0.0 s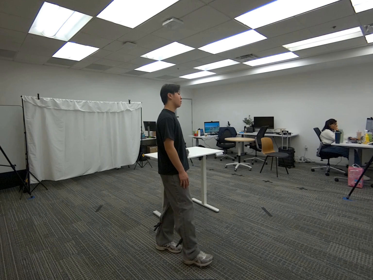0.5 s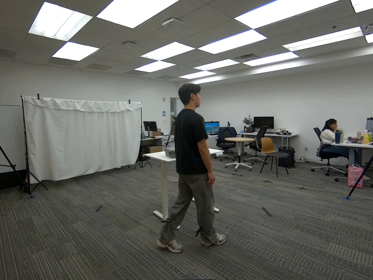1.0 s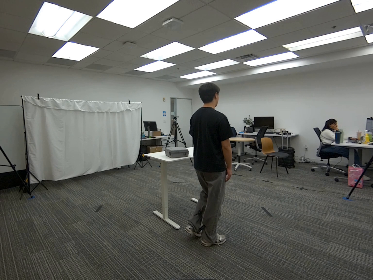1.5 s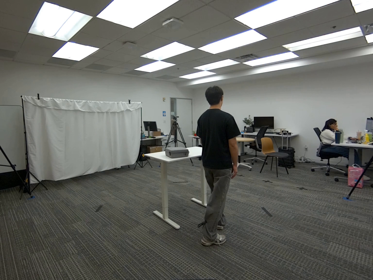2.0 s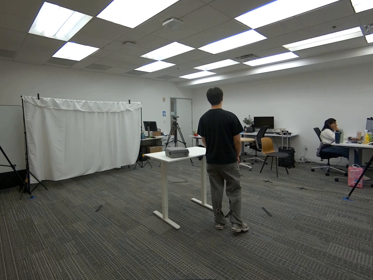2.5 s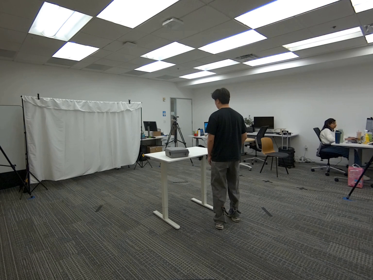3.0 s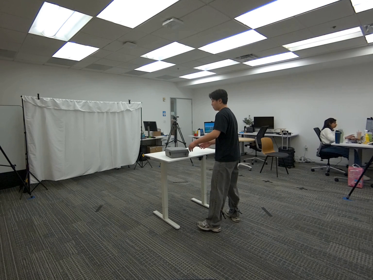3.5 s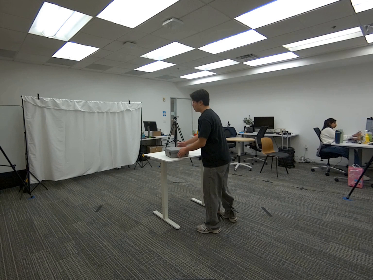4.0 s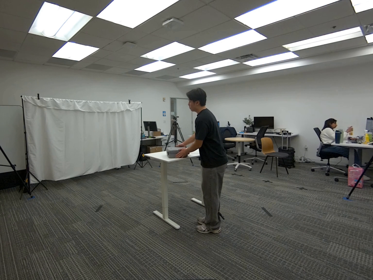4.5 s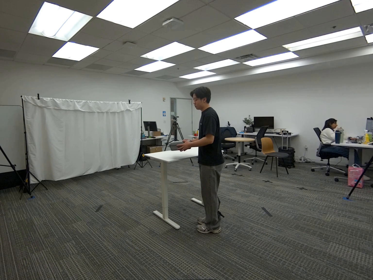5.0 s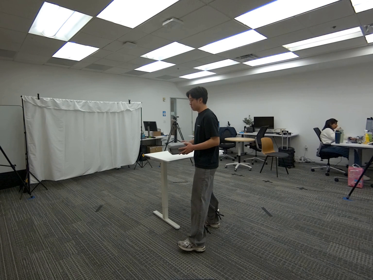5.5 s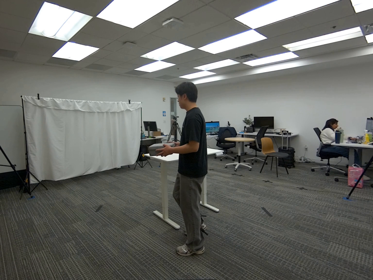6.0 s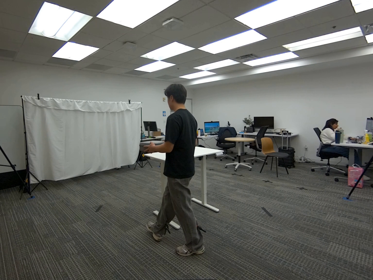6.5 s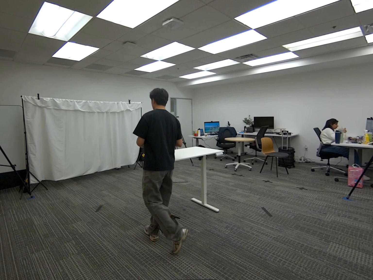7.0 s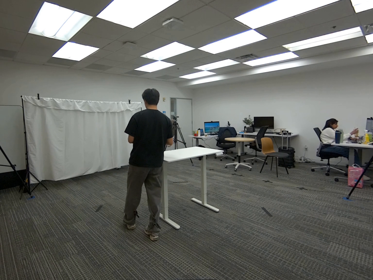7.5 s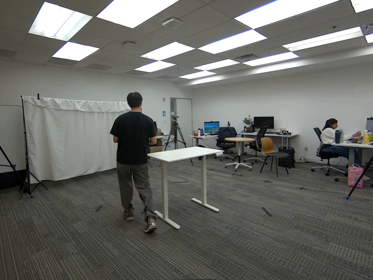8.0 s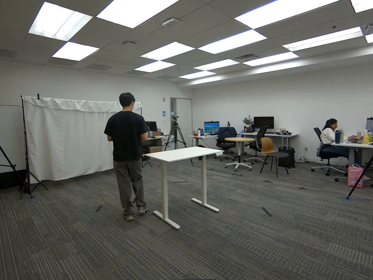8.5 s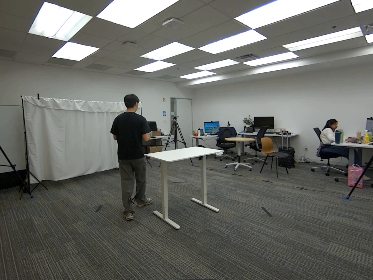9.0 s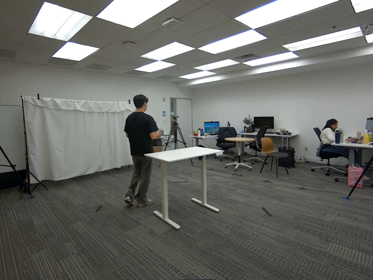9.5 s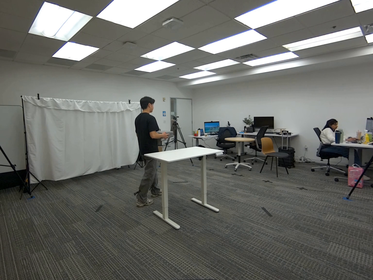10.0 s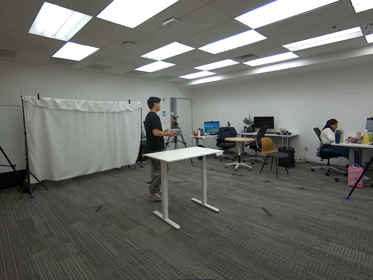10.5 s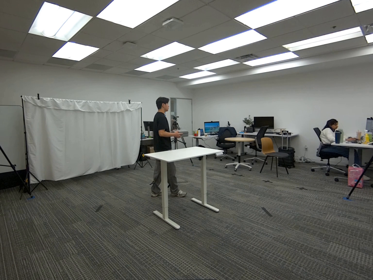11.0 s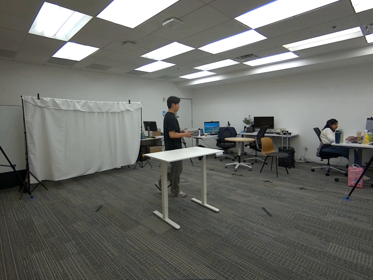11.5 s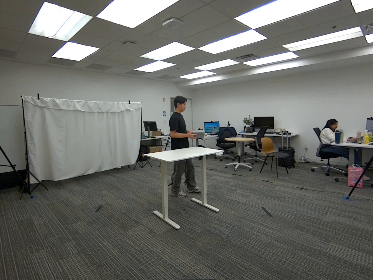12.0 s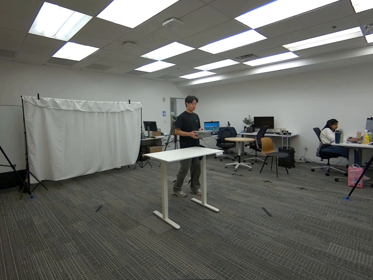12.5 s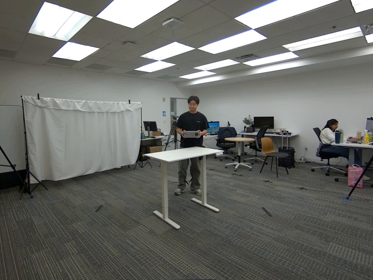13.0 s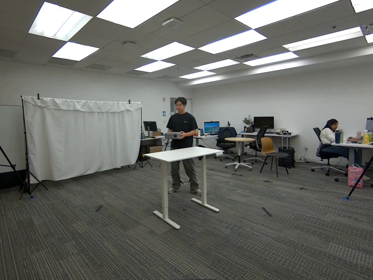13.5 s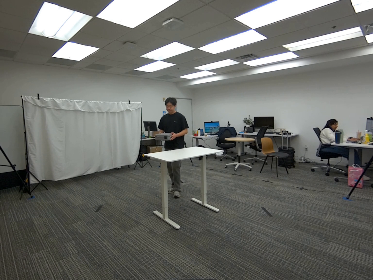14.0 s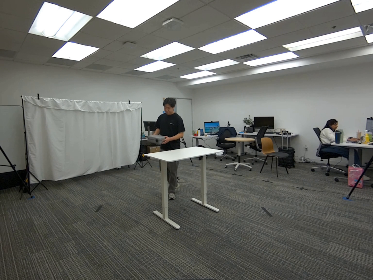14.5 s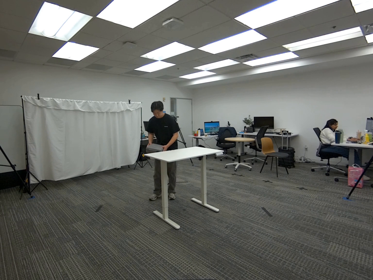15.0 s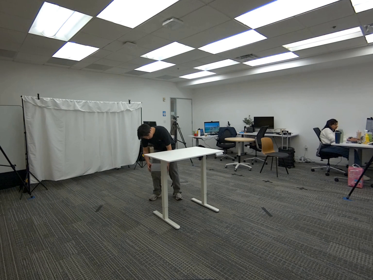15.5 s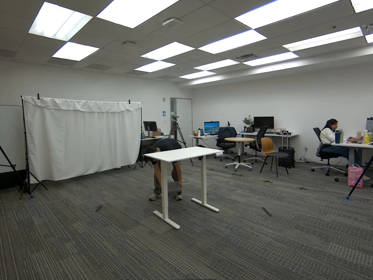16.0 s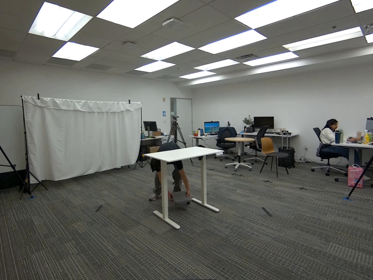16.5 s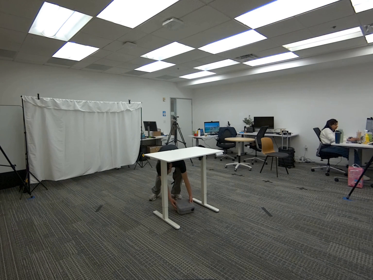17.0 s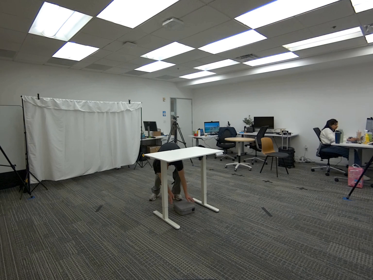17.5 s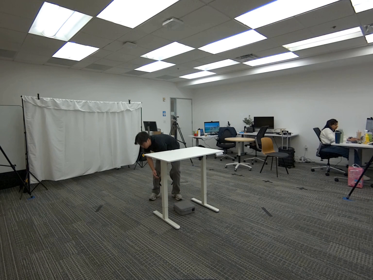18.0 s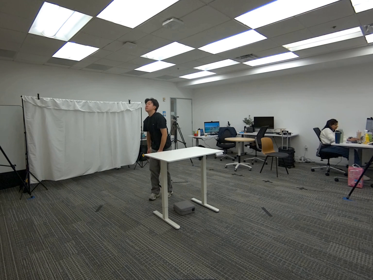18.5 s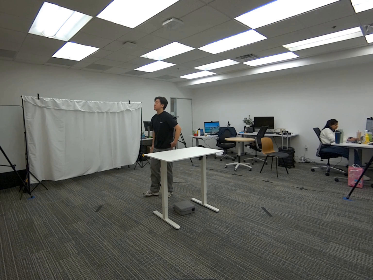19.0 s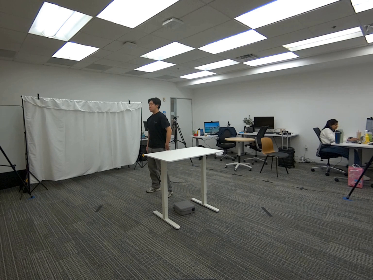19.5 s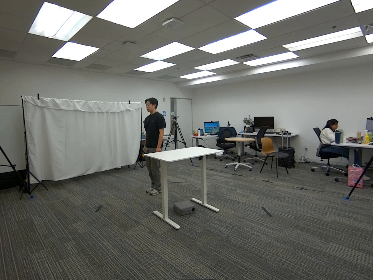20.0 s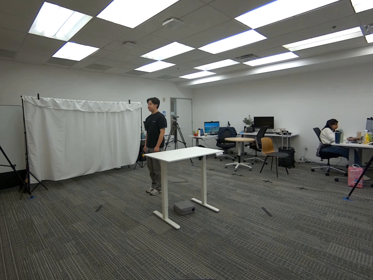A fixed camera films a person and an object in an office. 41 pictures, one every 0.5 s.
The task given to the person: Walk over to the gray case on the white desk. Use both hands to grasp the case and proceed to walk around within the bounding area and place the case below the desk when finish.
